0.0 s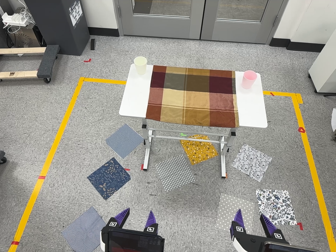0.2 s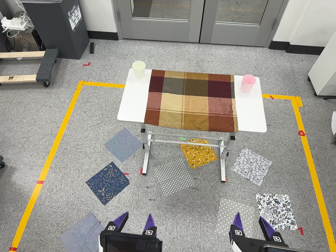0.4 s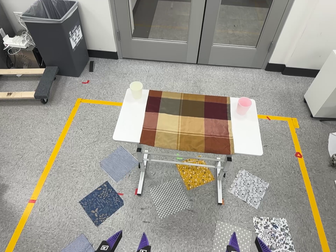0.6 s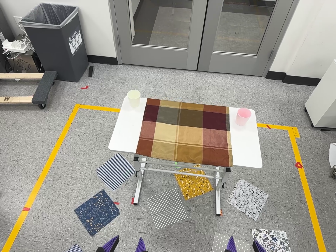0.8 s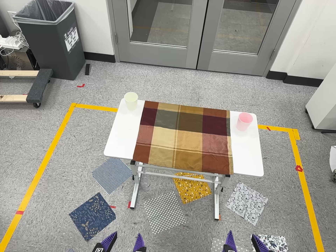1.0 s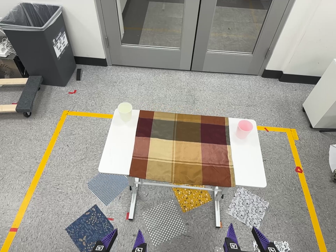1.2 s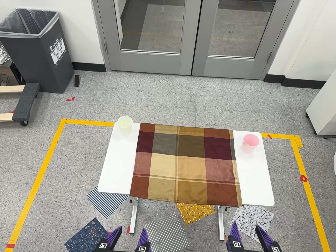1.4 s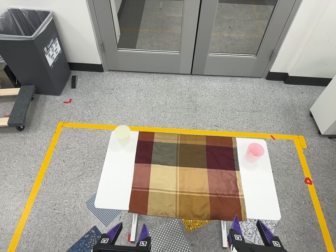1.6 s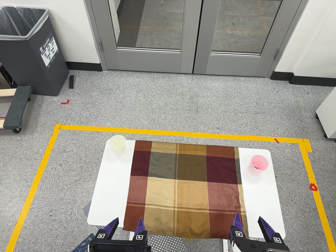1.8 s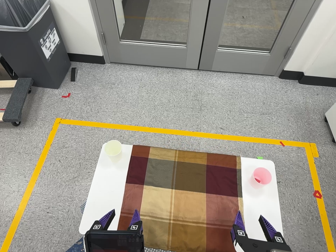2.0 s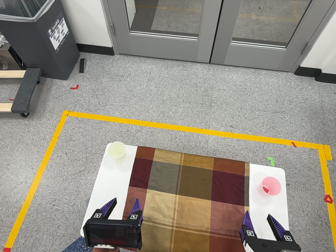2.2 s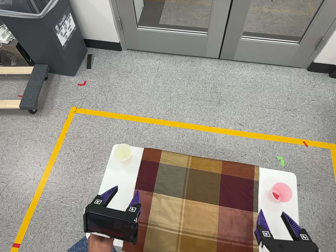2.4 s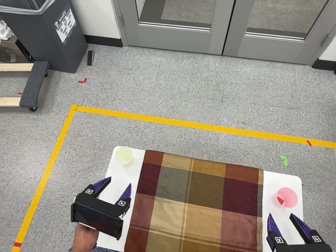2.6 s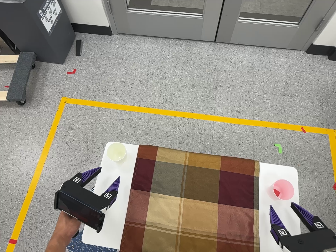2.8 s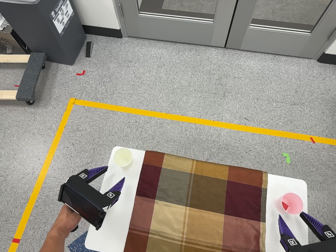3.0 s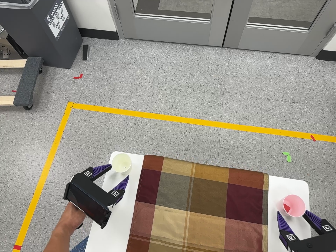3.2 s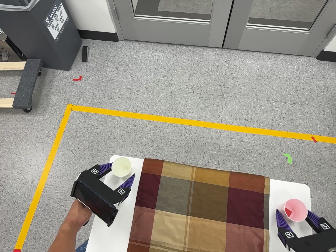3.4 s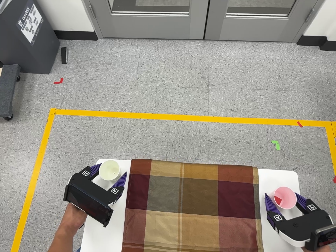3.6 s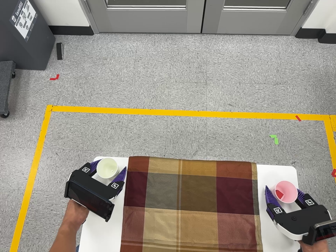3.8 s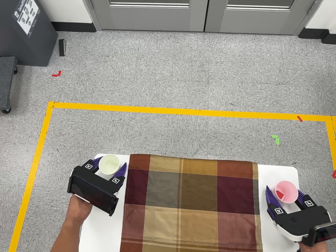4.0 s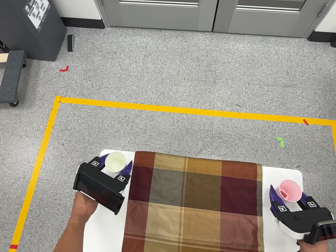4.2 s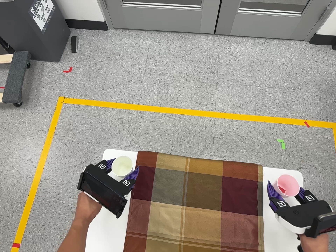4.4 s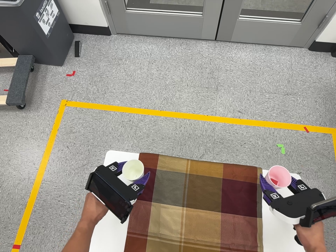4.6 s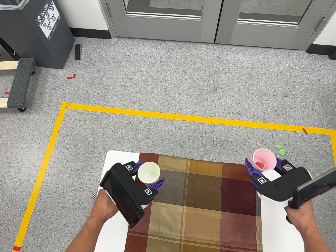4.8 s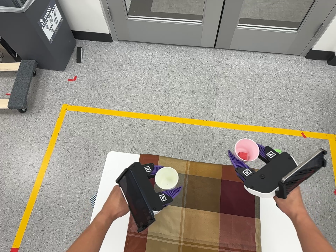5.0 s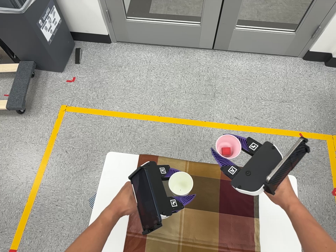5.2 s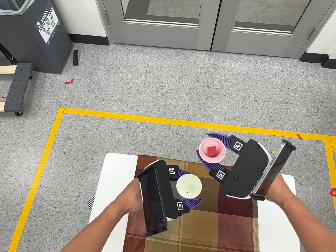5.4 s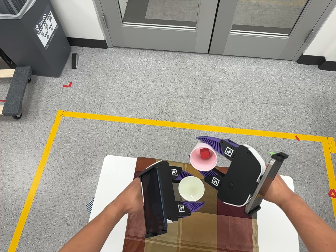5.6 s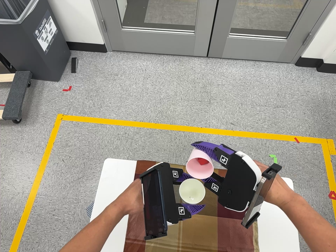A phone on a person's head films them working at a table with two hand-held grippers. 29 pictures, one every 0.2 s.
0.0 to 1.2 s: The camera travels toward the top of its view and forward, about 36 cm, so close, fixed things drift downward.
1.2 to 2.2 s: The camera travels toward the top of its view and forward, about 40 cm, so close, fixed things drift downward. Its aim tips toward the bottom of its view by about 10 degrees.
2.2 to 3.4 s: The camera travels toward the top of its view and forward, about 16 cm, so close, fixed things drift downward.
3.4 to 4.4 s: The camera shifts only a little, or ends up much as it began.
4.4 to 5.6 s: The camera travels backward and toward the bottom of its view, about 6 cm, so what stands in front gets smaller.
The film runs forward here.
